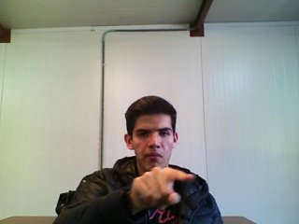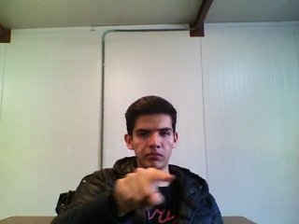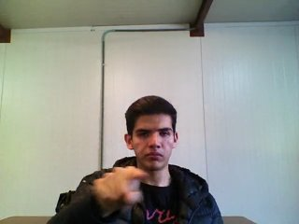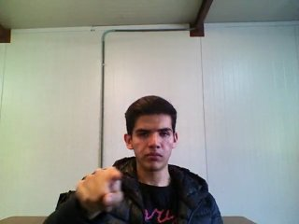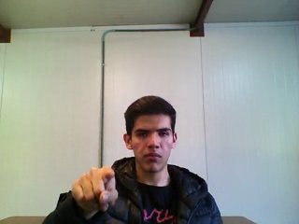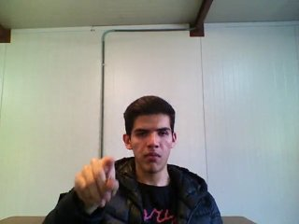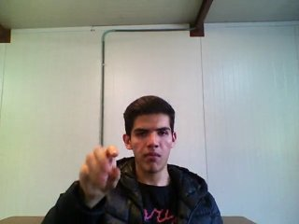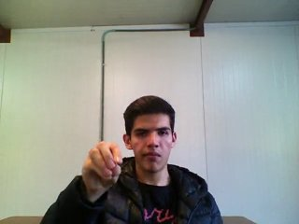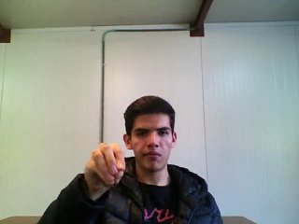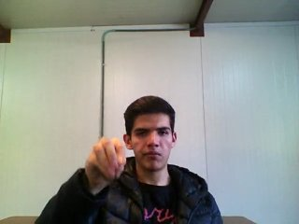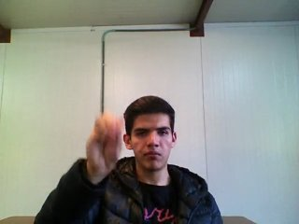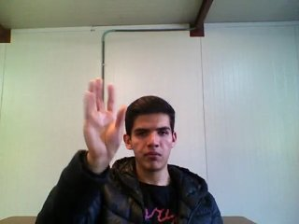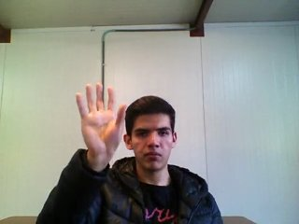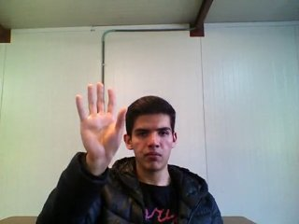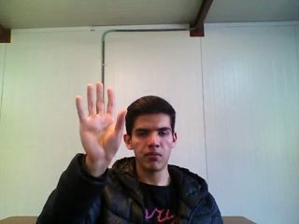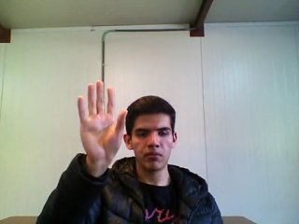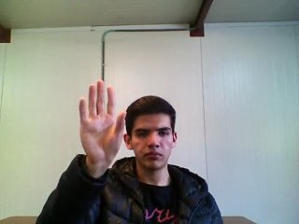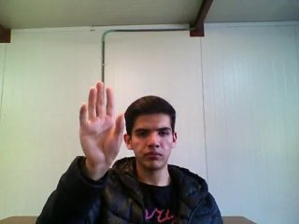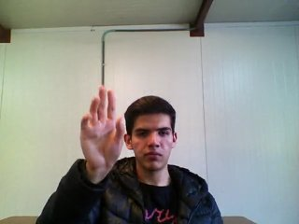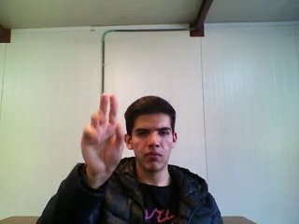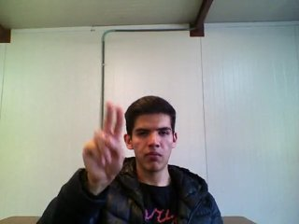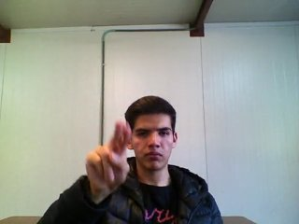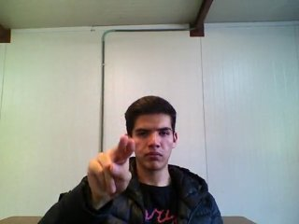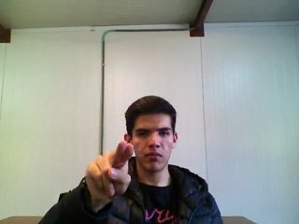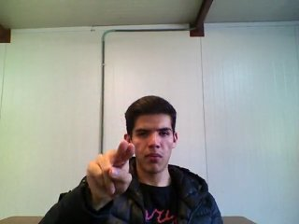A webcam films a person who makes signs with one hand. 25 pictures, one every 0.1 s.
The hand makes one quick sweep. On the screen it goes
upward.
0.0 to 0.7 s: Pointing with one finger.
0.8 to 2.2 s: On the screen the hand sweeps upward. The name of the sign: Throw up.
